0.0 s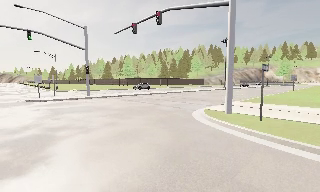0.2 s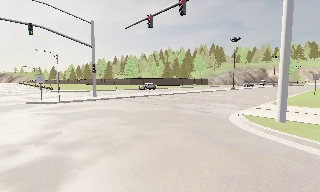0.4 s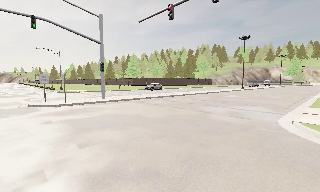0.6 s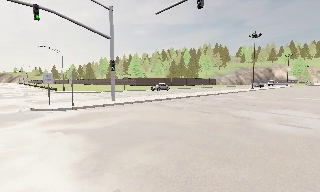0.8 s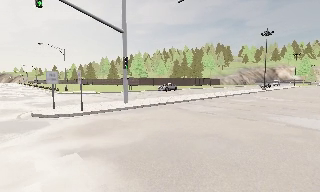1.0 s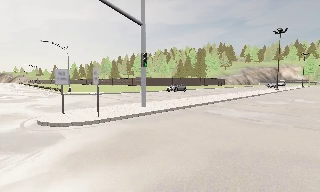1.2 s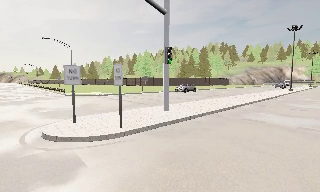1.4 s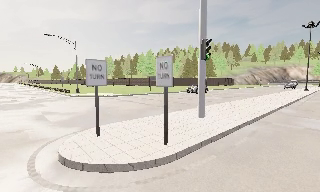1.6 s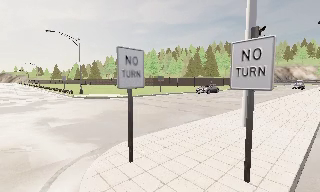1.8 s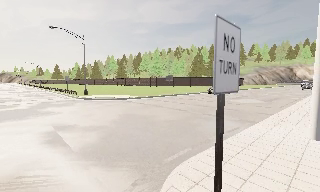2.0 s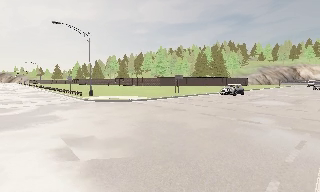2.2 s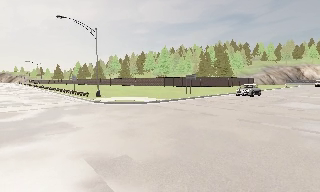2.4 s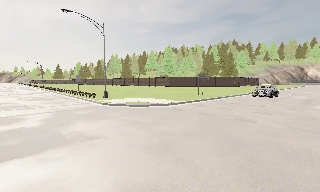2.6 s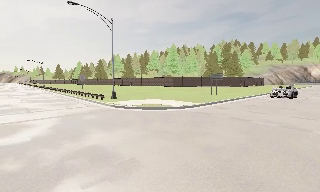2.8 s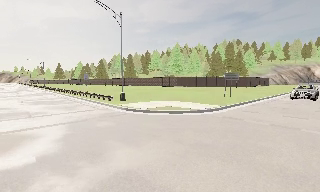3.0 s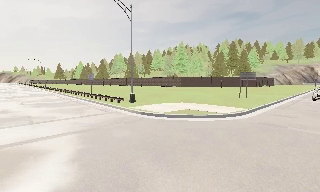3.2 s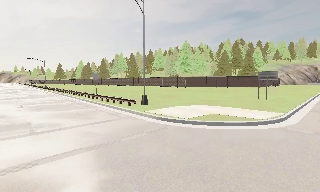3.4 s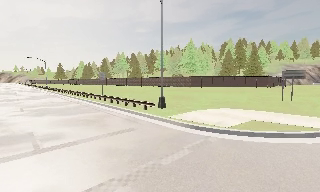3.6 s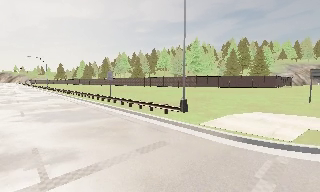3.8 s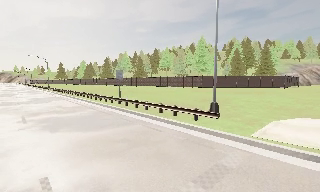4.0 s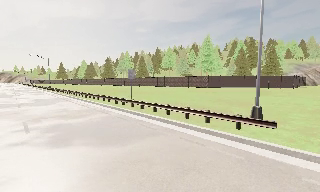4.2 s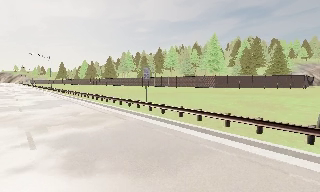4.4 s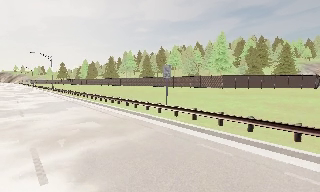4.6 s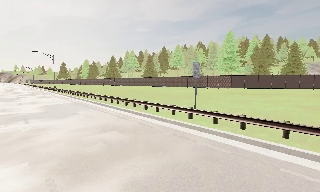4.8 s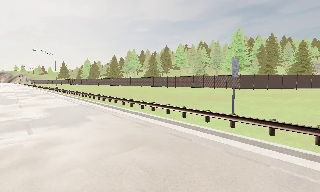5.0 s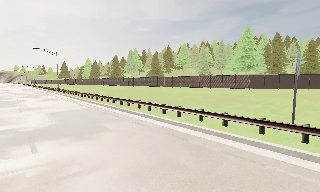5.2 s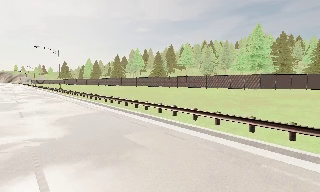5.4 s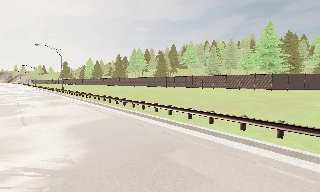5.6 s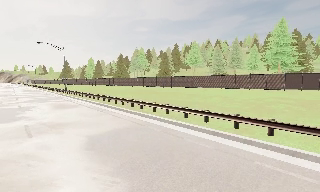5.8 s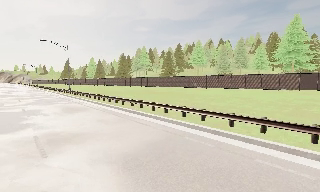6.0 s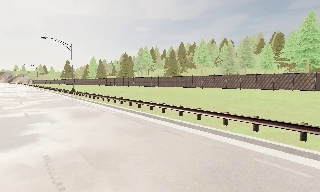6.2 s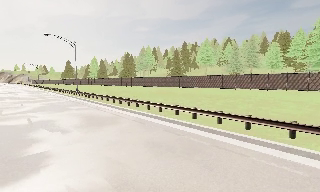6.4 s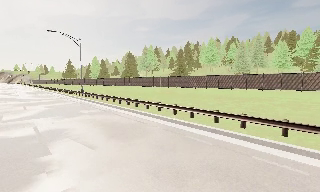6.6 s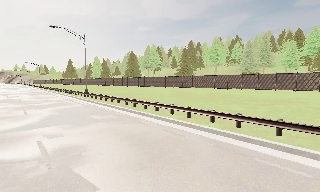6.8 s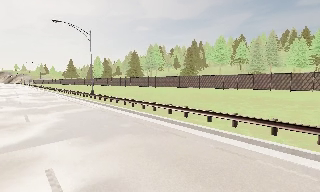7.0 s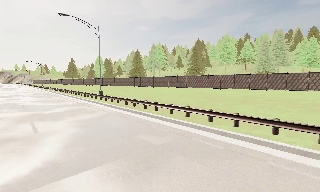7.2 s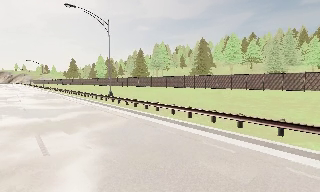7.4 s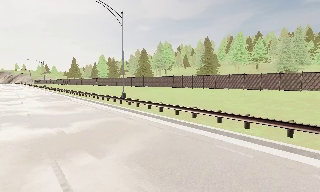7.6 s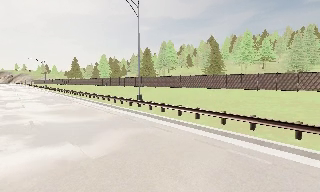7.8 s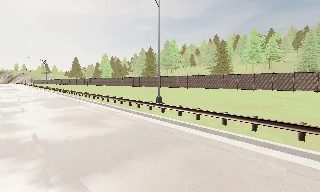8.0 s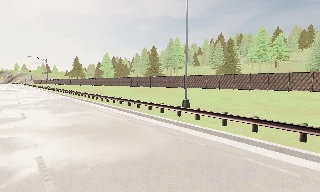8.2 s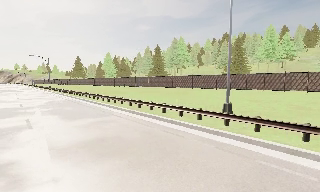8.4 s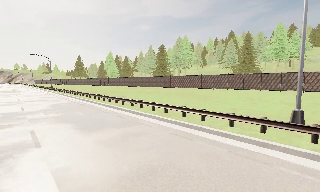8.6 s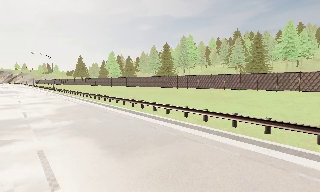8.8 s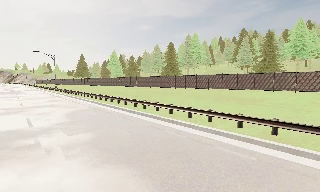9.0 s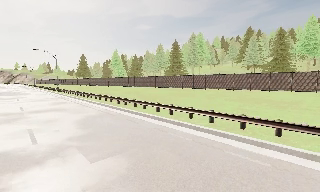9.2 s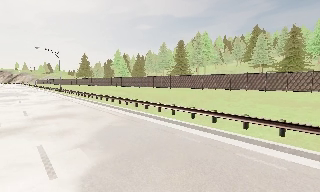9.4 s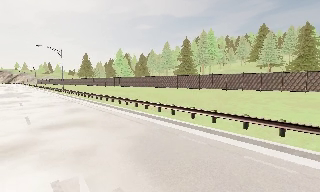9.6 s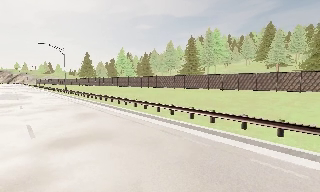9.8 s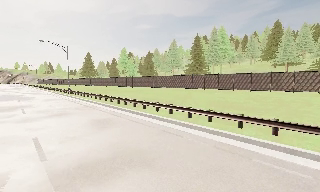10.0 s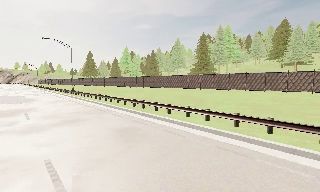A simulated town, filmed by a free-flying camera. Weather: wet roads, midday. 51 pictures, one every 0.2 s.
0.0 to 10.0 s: The camera travels forward and to its left, about 100 m, so what stands in front looms larger.
The film runs forward here.
